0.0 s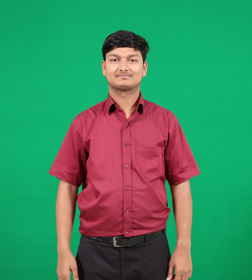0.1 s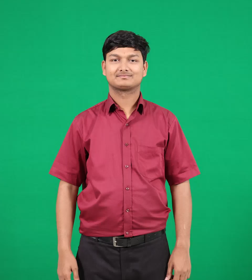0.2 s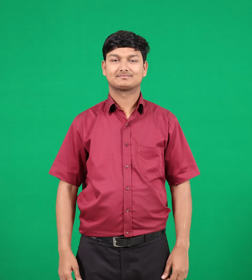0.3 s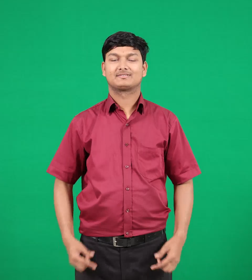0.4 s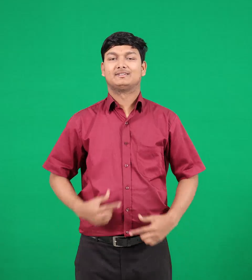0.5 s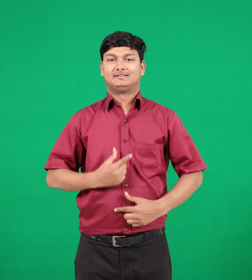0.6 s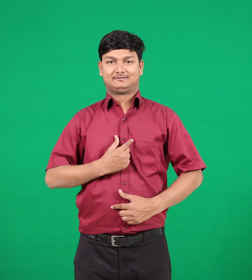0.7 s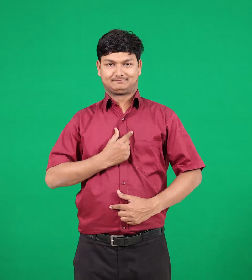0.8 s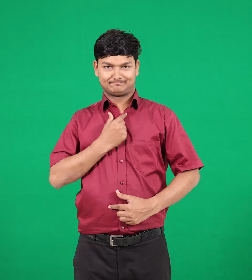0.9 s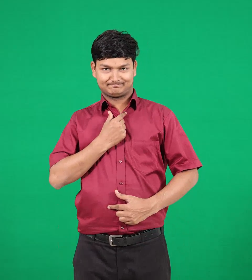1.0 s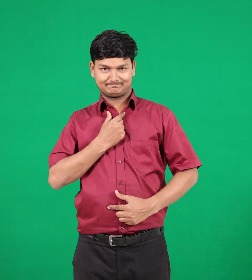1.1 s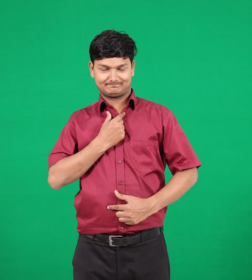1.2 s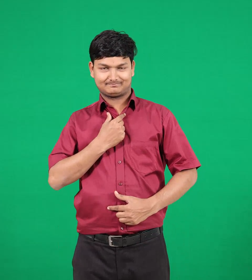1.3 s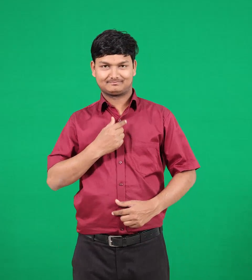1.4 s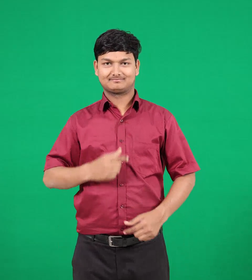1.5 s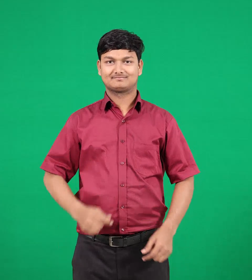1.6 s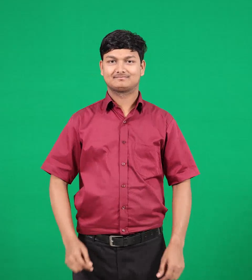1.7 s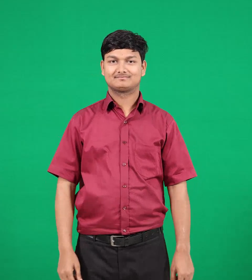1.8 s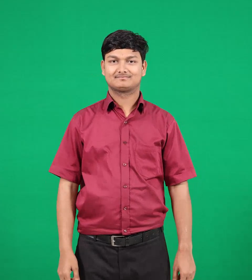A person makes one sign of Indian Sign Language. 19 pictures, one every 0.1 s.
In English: tie
